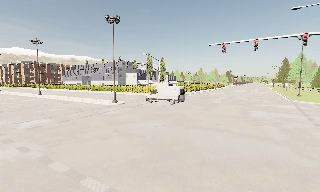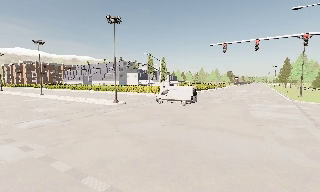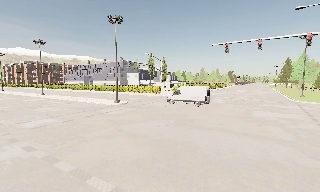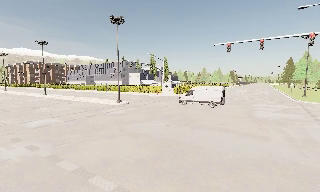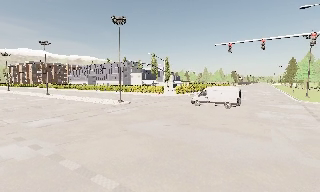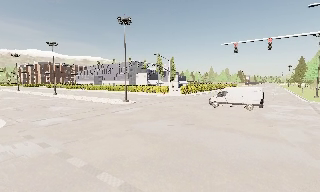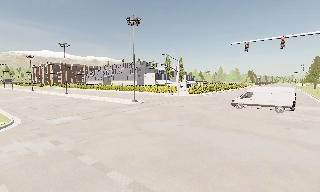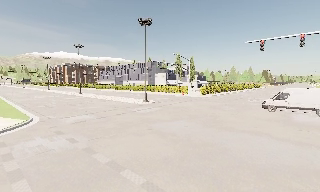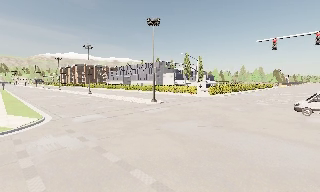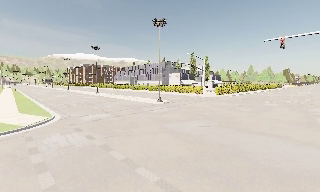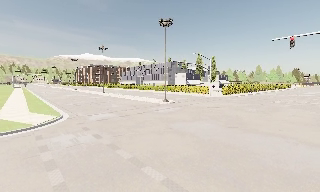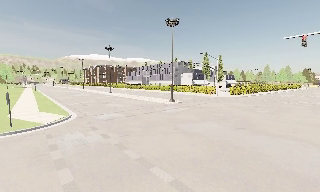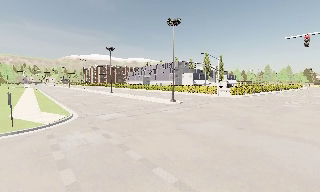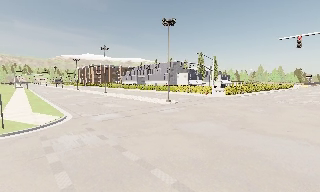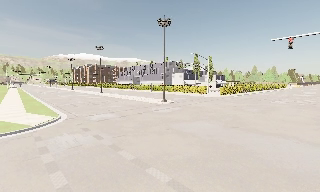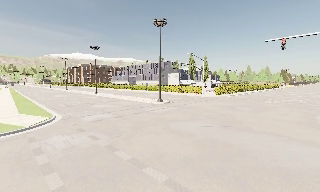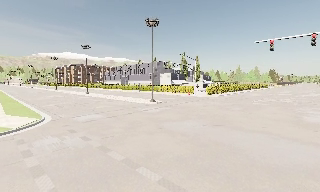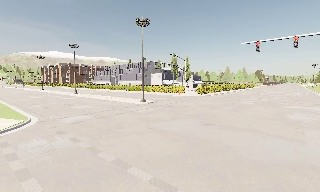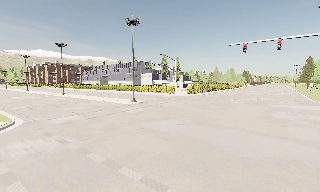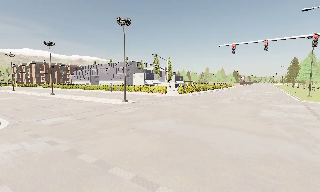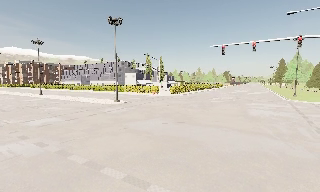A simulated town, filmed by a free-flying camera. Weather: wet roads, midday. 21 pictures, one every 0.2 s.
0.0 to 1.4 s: The camera swings to its left by about 10 degrees, and the scene slides to the right.
1.4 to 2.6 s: The camera shifts only a little, or ends up much as it began.
2.6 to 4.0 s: The camera swings to its right by about 20 degrees, and the scene slides to the left.
The film runs backward here.
